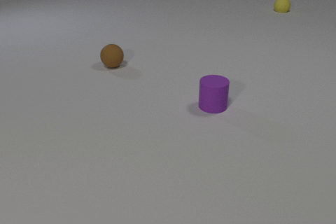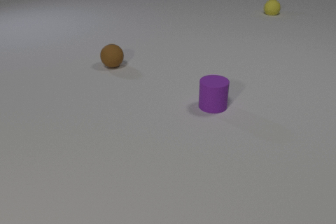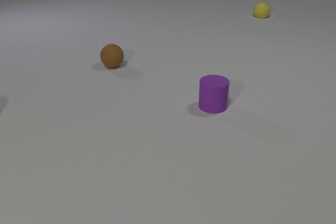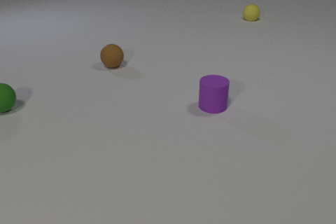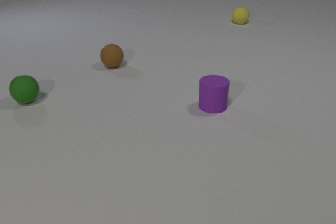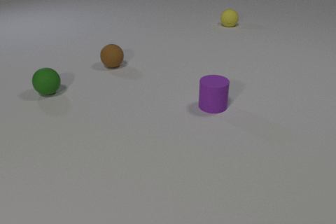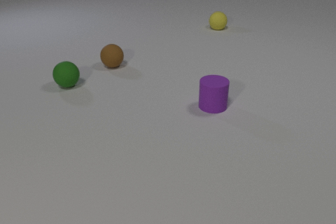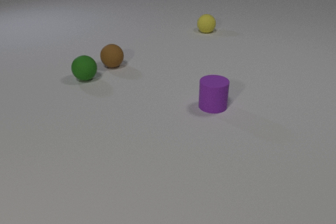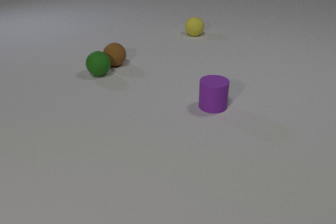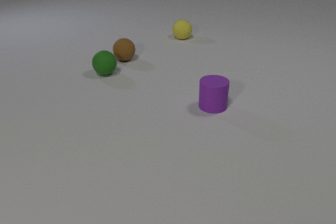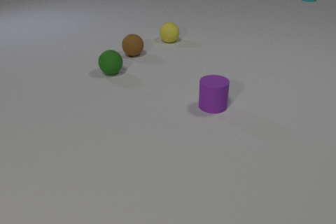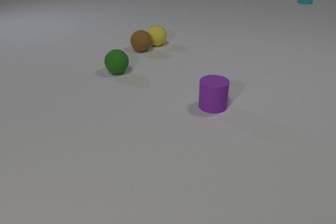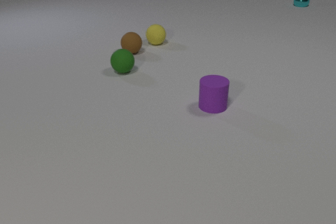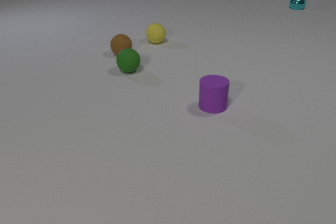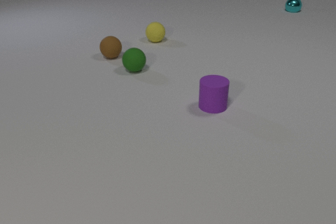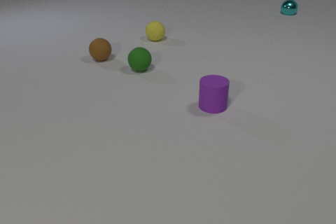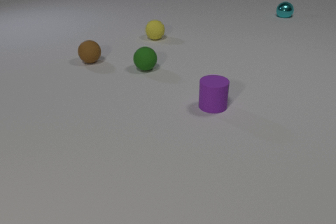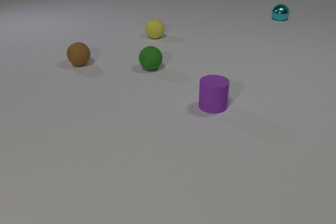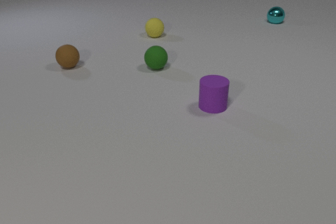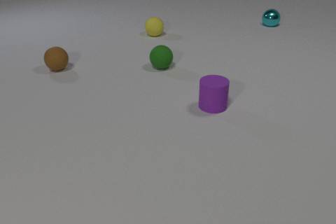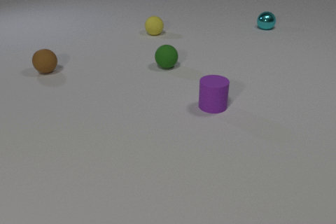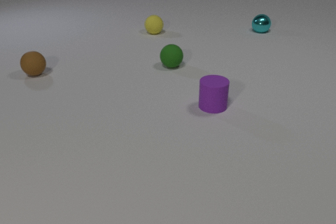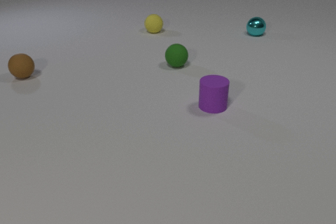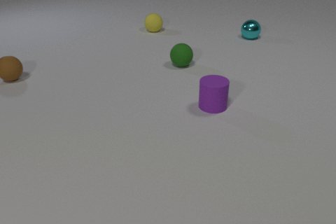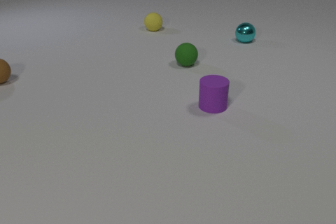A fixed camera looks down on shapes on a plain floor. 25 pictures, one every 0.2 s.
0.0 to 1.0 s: The green rubber sphere comes in at the left edge, rolls to the right and away from the camera. The yellow rubber sphere rolls toward the camera and to the left.
1.0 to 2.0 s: The green rubber sphere rolls to the right and away from the camera. The brown rubber sphere rolls away from the camera and to the right. The cyan metal sphere comes in at the top edge, rolls toward the camera. The yellow rubber sphere rolls to the left and toward the camera. The green rubber sphere and the brown rubber sphere collide.
2.0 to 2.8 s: The green rubber sphere rolls to the right. The brown rubber sphere rolls to the left. The cyan metal sphere rolls toward the camera. The yellow rubber sphere rolls to the left. The brown rubber sphere and the yellow rubber sphere collide.
2.8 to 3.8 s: The green rubber sphere rolls to the right. The brown rubber sphere rolls to the left. The cyan metal sphere rolls toward the camera. The yellow rubber sphere rolls away from the camera.
3.8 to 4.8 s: The green rubber sphere rolls to the right. The brown rubber sphere rolls to the left. The cyan metal sphere rolls toward the camera and to the left. The yellow rubber sphere rolls away from the camera.
What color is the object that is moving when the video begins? yellow.
How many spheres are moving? 4.
What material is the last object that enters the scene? metal.
